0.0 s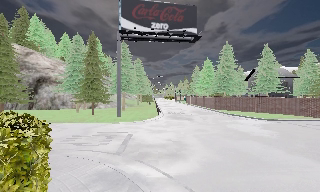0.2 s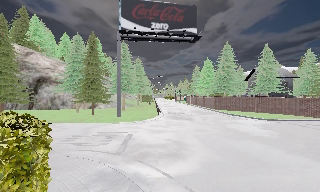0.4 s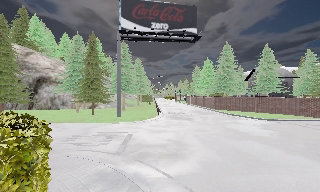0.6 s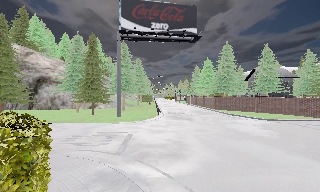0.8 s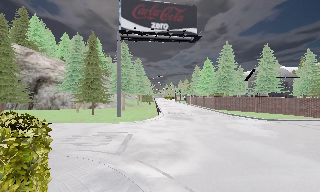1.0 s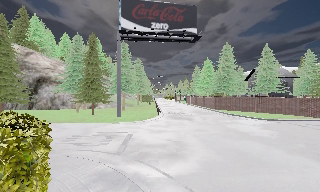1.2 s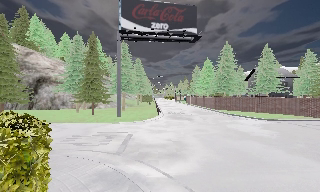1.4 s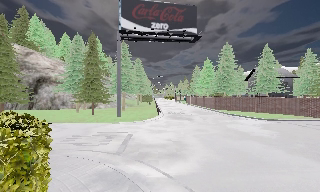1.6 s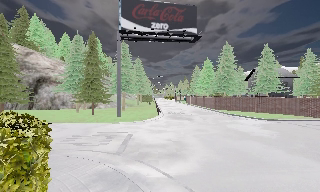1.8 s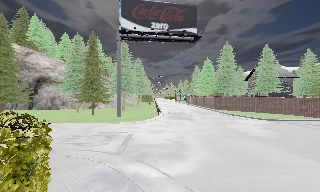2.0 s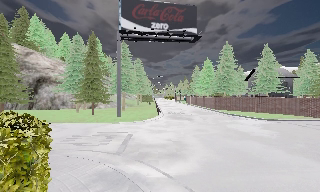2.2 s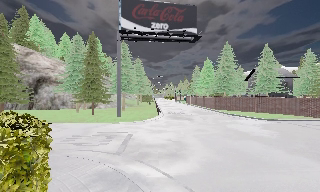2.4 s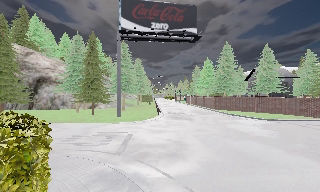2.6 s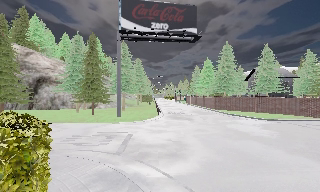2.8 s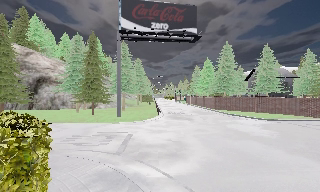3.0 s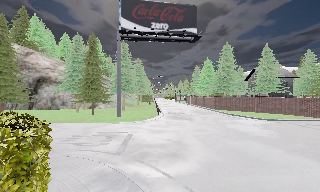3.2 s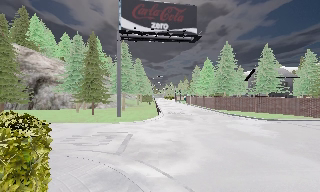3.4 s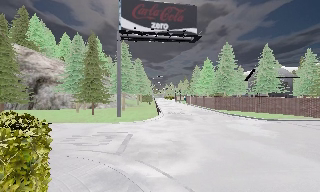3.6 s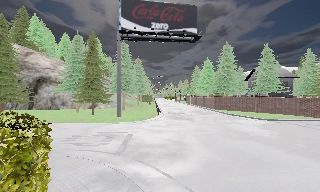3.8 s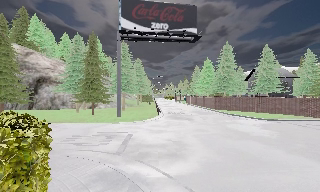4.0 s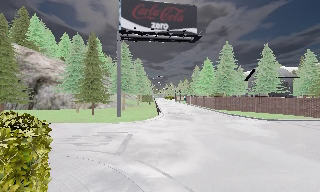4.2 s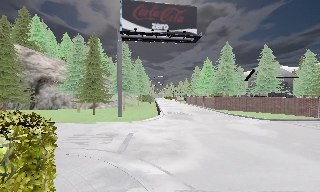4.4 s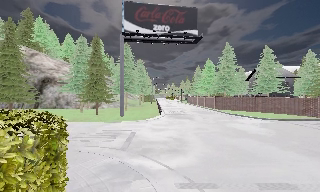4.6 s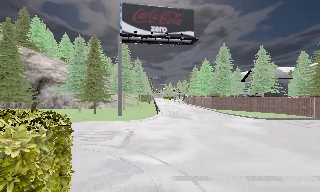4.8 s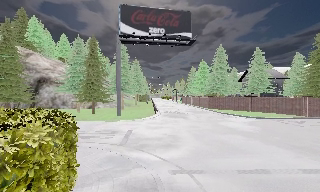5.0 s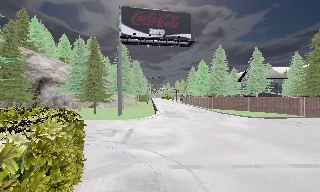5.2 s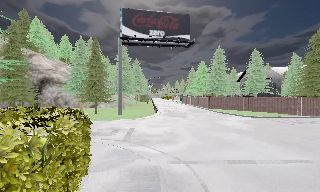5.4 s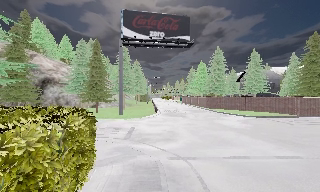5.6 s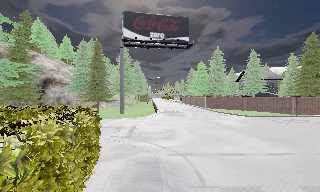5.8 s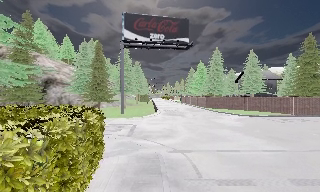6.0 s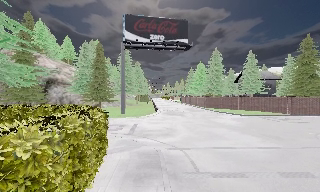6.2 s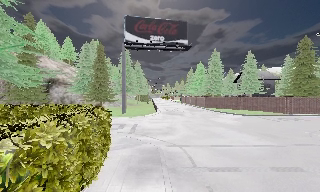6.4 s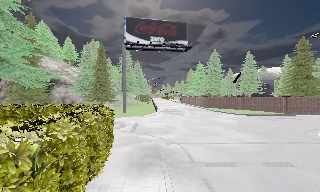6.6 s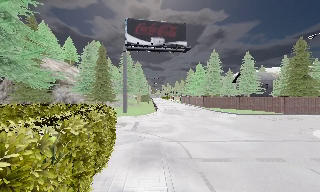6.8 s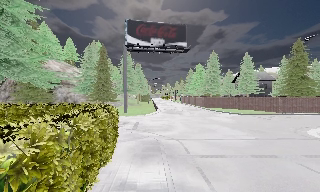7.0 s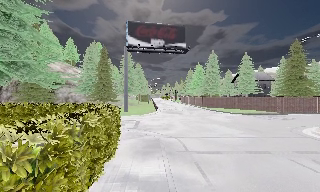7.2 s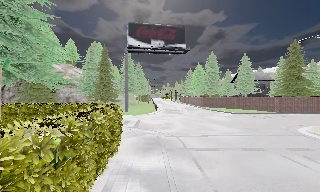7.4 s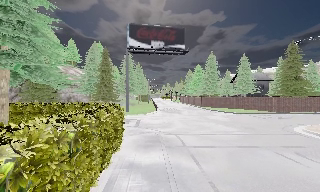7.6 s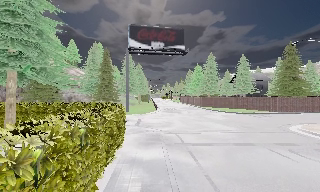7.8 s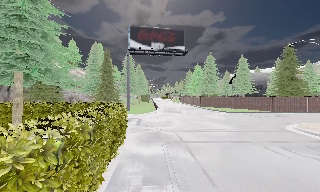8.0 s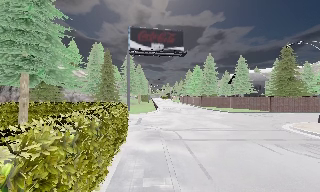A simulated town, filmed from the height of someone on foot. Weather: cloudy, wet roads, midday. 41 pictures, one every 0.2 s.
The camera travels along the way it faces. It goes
backward.
0.0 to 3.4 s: The camera keeps its place and its aim.
3.4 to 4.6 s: The camera travels backward, about 1 m, so what stands in front gets smaller. It gains speed.
4.6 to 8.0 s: The camera travels backward, about 6 m, so what stands in front gets smaller.
The film runs backward here.
